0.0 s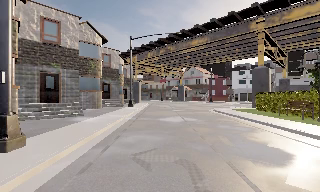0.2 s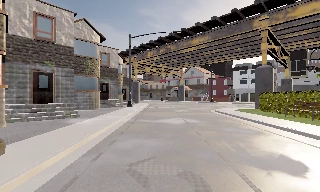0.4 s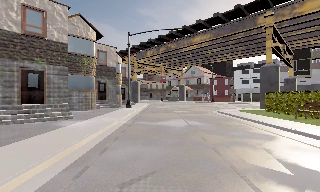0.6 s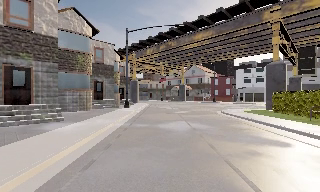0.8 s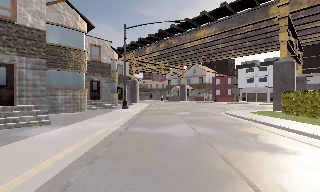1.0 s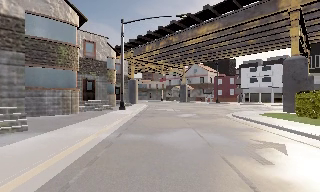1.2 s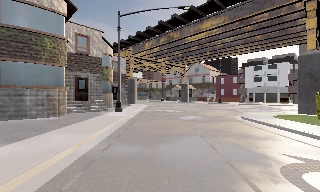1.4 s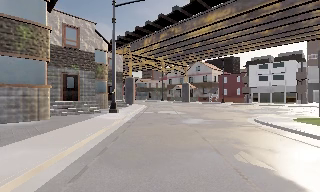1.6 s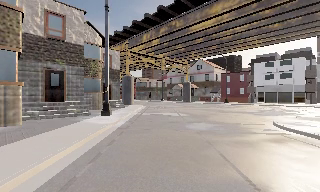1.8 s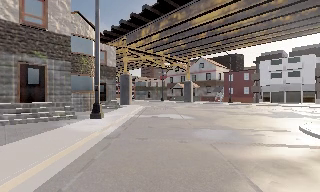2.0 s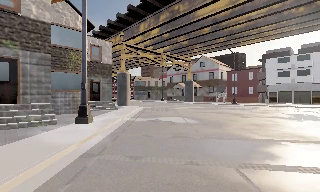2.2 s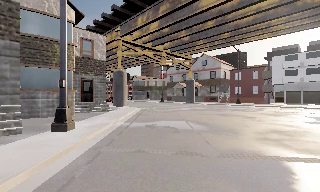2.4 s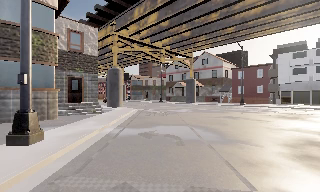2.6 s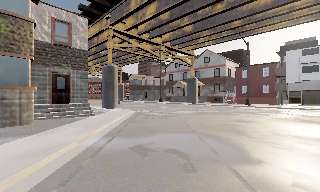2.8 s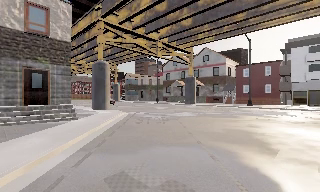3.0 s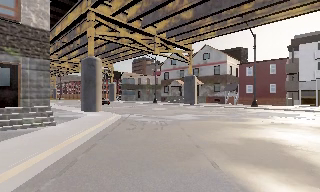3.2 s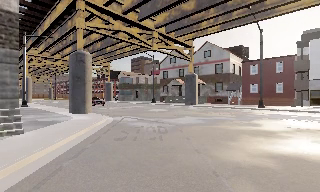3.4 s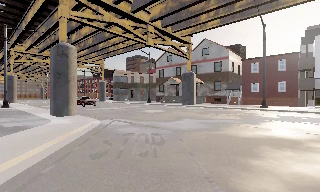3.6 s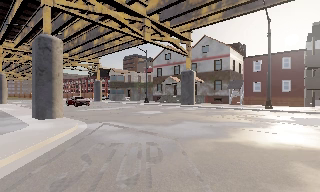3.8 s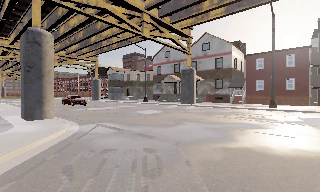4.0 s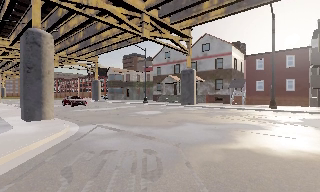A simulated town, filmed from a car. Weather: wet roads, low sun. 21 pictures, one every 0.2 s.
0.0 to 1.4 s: The camera travels forward, about 9 m, so what stands in front looms larger. It gains speed.
1.4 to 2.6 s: The camera travels forward, about 11 m, so what stands in front looms larger.
2.6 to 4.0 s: The camera travels forward, about 10 m, so what stands in front looms larger. It loses speed.
The film runs forward here.
